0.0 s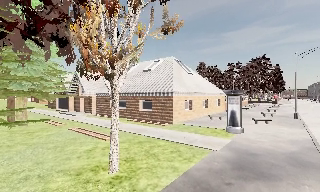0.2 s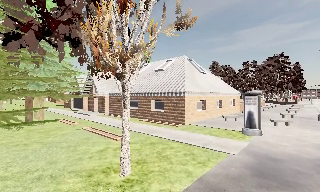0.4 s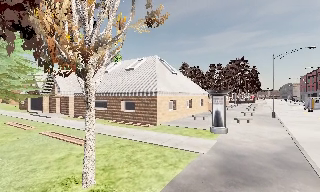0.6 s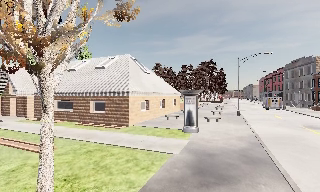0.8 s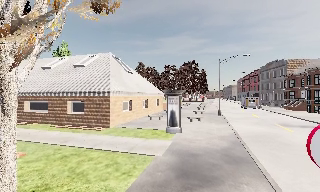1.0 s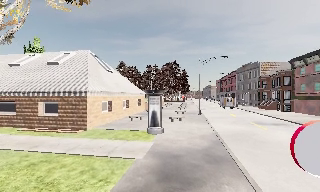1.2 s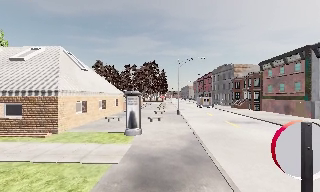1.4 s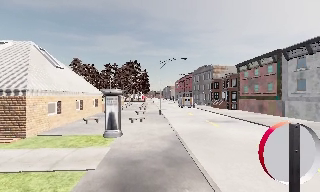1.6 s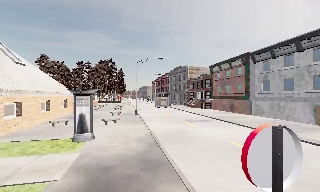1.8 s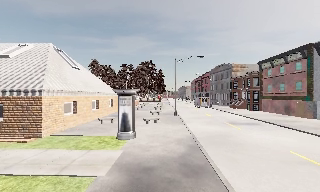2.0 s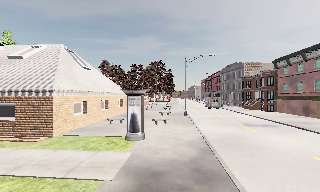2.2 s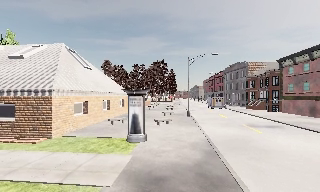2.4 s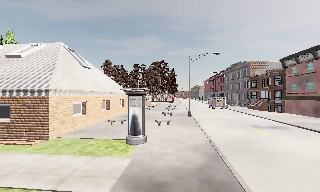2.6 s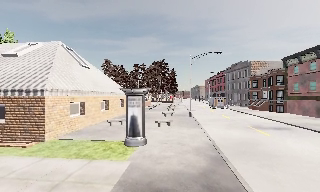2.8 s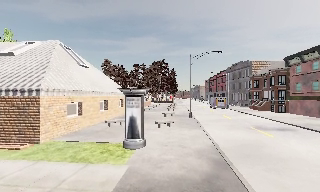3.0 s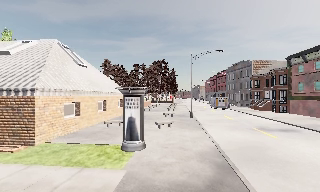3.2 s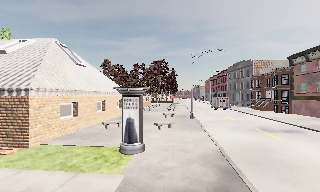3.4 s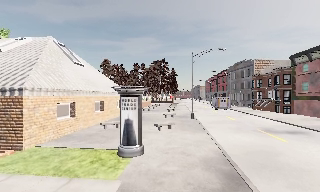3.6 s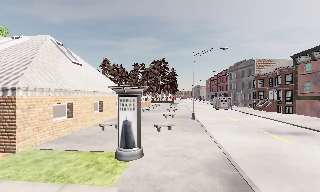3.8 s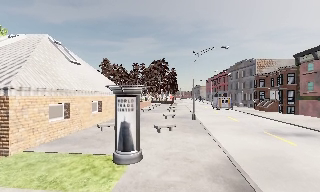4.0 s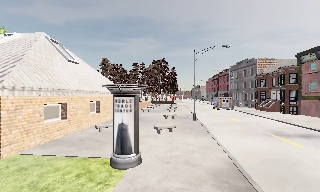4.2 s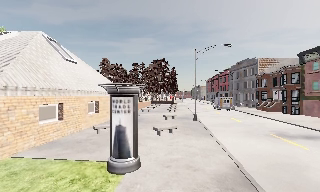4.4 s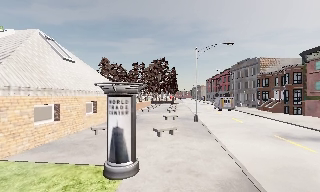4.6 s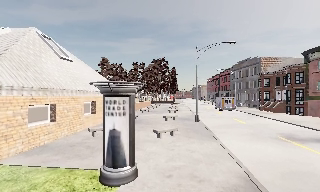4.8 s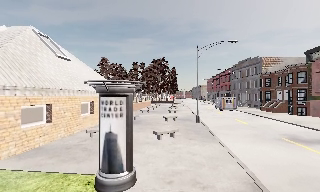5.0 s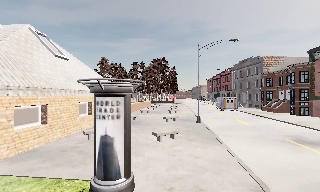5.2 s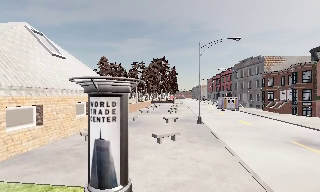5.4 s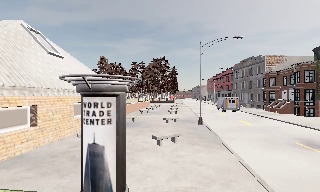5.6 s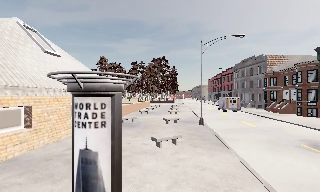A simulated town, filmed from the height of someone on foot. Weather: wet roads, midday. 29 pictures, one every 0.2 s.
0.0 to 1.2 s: The camera pans to its right, which is clockwise from overhead, by about 35 degrees. It travels forward, about 1.5 m.
1.2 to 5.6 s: The camera travels forward, about 8 m, so what stands in front looms larger.
The film runs forward here.
